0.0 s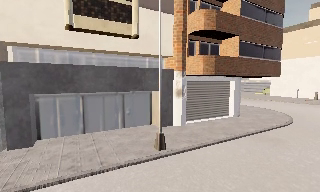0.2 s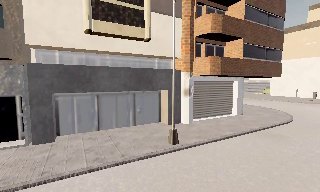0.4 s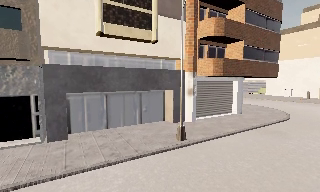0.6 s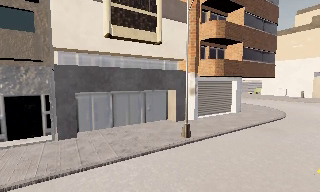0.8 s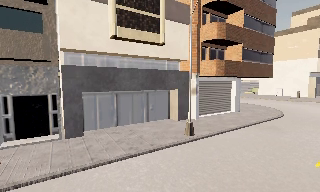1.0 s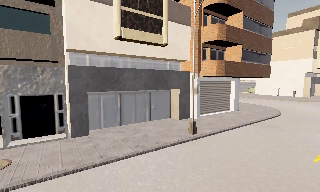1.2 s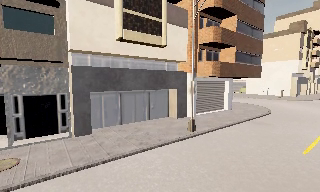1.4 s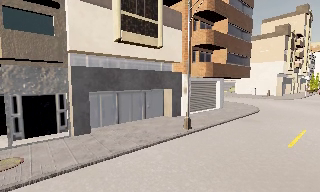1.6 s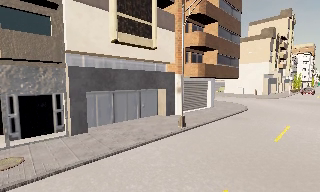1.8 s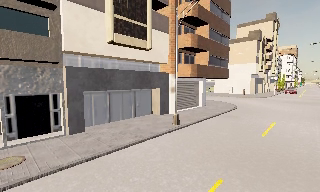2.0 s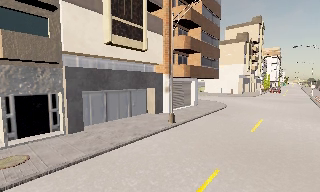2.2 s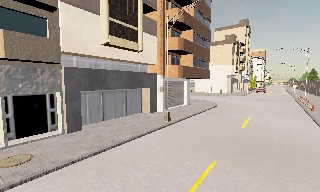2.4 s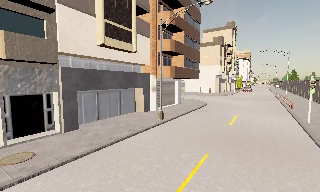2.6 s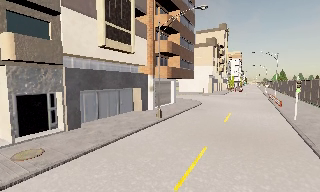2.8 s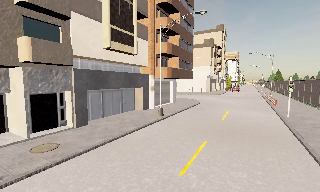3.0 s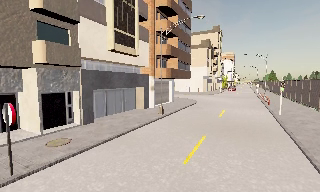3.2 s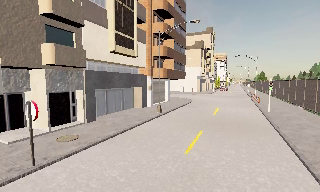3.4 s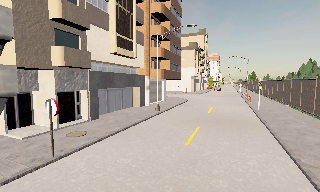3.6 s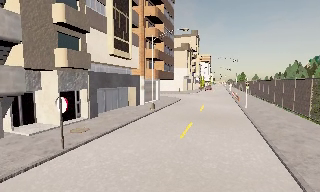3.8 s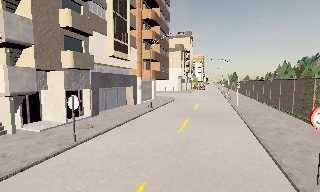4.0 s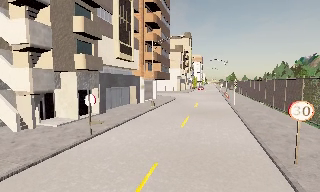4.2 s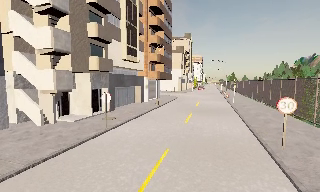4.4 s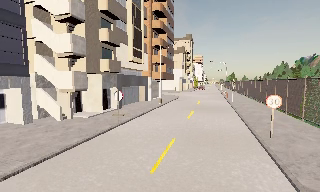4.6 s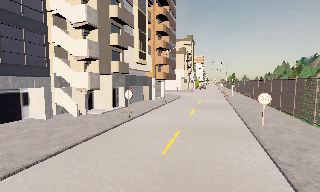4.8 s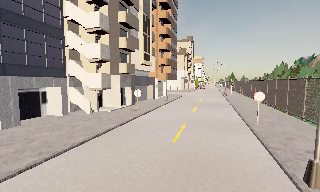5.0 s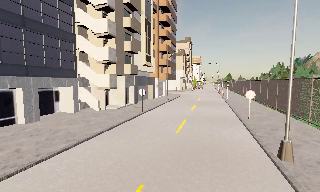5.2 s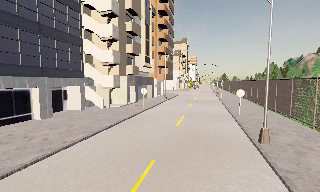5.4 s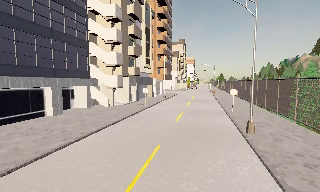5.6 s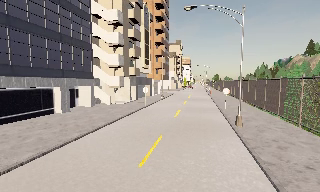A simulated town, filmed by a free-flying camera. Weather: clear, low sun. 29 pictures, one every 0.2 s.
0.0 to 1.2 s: The camera travels to its left and backward, about 4 m.
1.2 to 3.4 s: The camera pans to its right, which is clockwise from overhead, by about 30 degrees. It travels backward and to its left, about 7 m. It gains speed.
3.4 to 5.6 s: The camera travels backward, about 14 m, so what stands in front gets smaller.
The film runs backward here.
